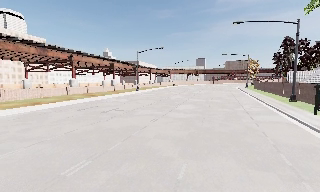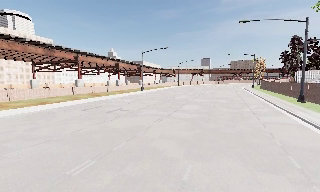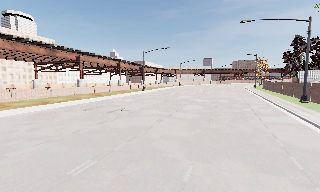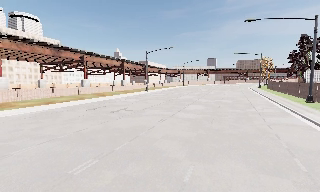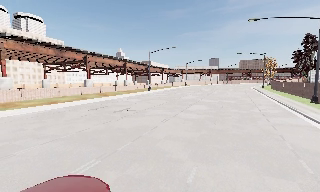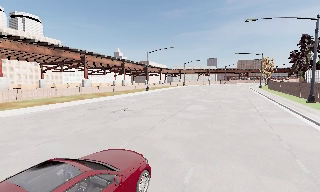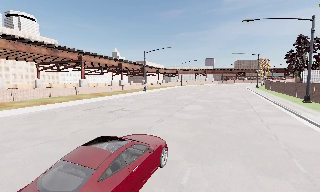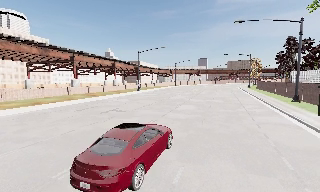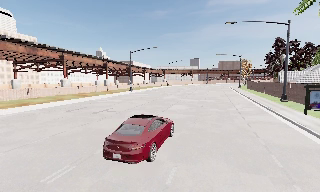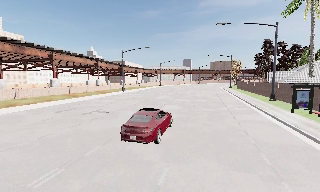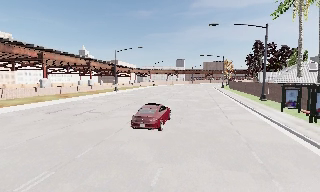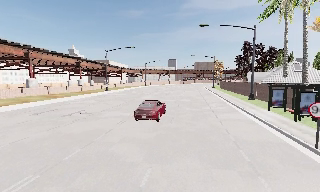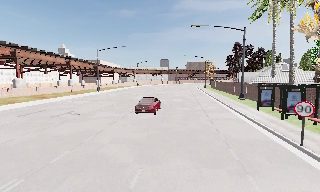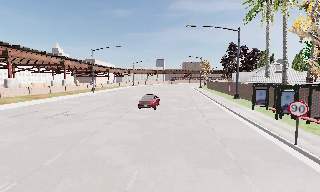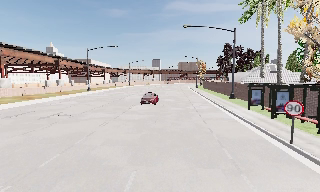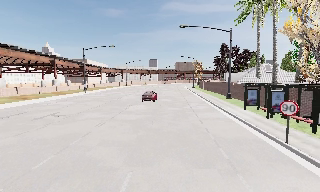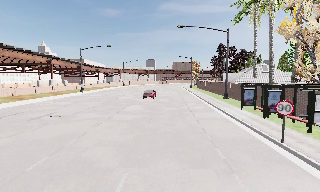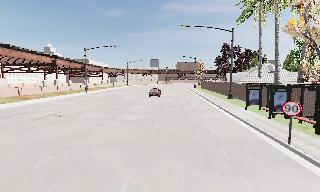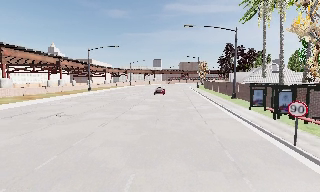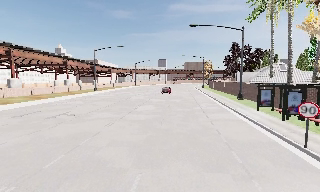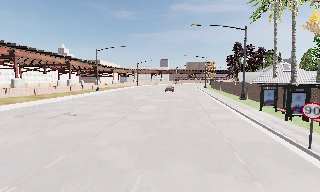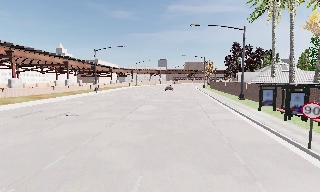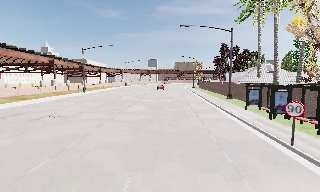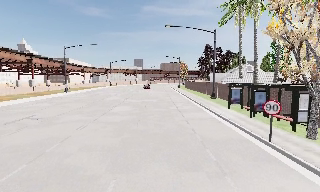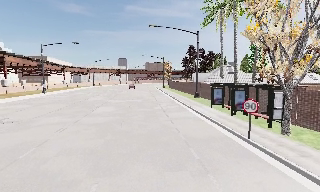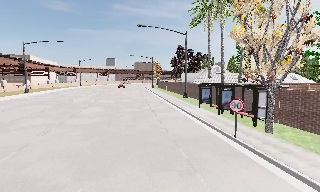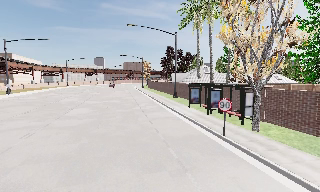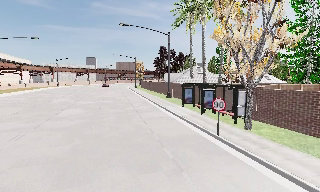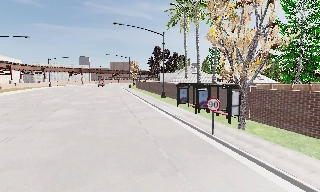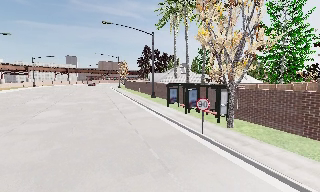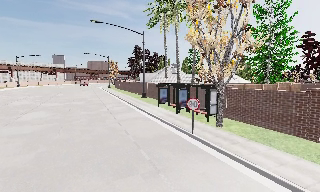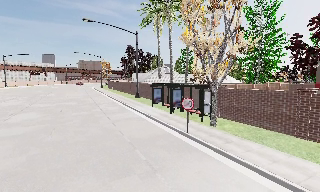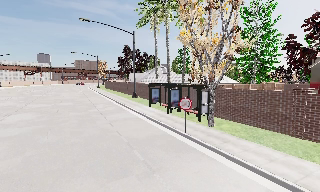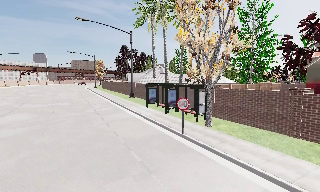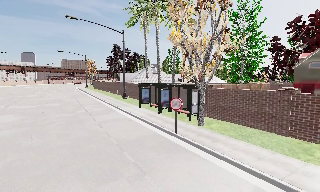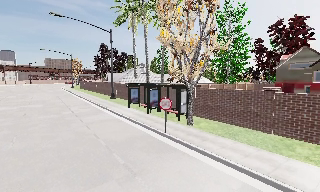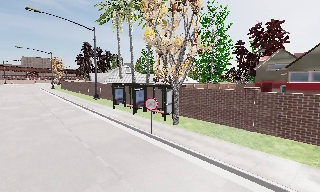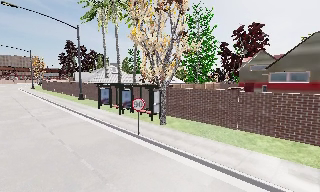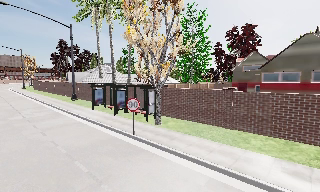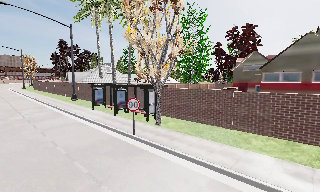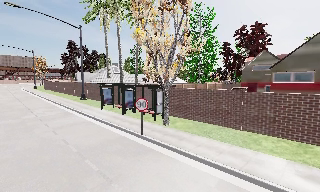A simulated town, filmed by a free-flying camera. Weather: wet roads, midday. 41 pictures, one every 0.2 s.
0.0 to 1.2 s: The camera shifts only a little, or ends up much as it began.
1.2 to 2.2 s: The camera pans to its right, which is clockwise from overhead, by about 15 degrees.
2.2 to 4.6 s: The camera pans to its right, which is clockwise from overhead, by about 10 degrees.
4.6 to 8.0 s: The camera pans to its right, which is clockwise from overhead, by about 45 degrees. It travels forward, about 0.5 m.
The film runs forward here.
